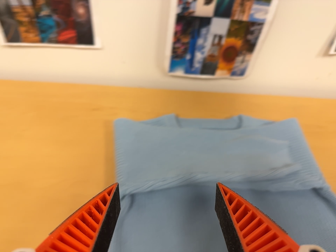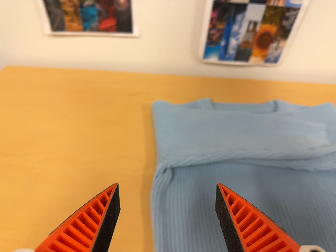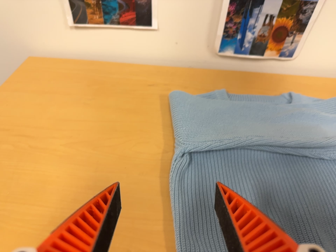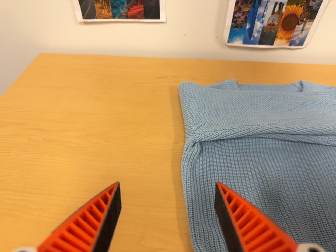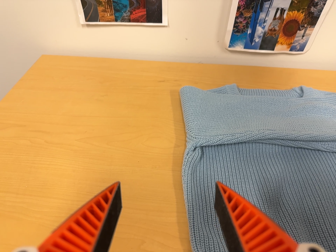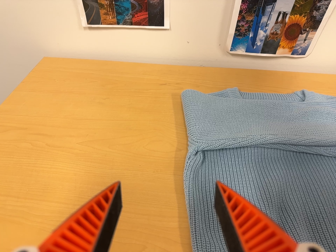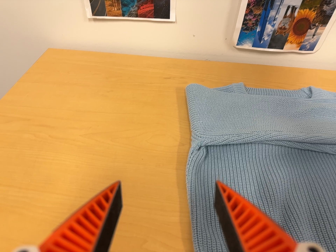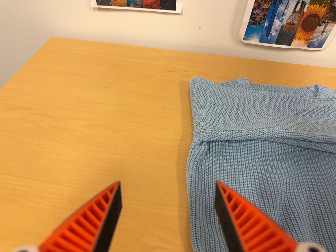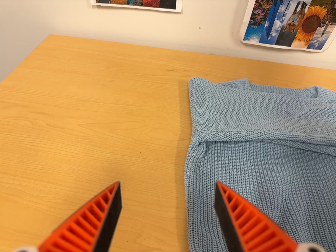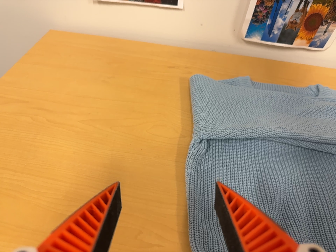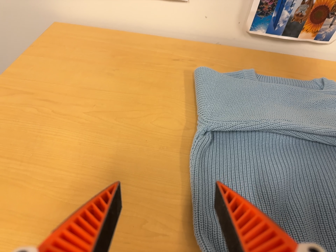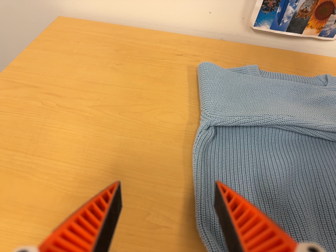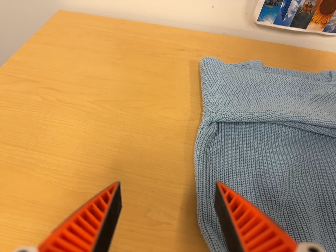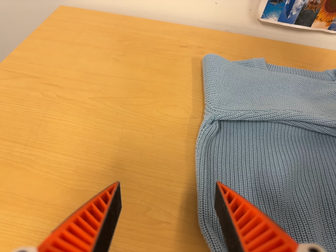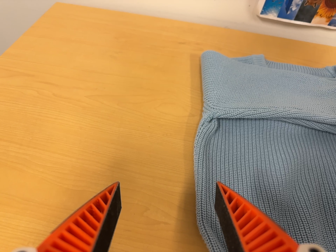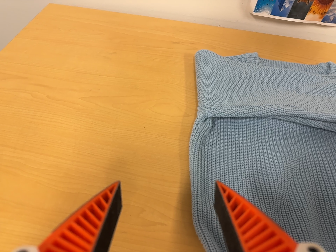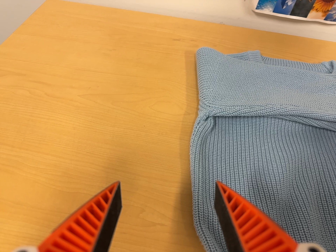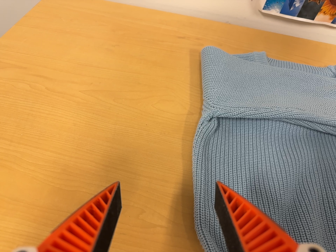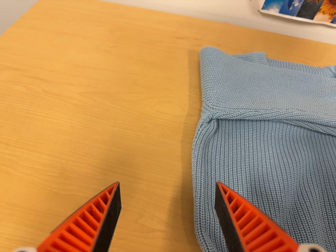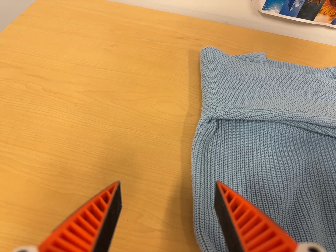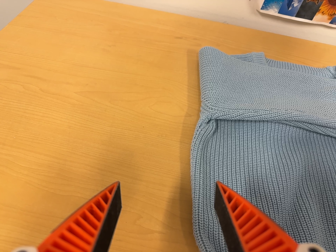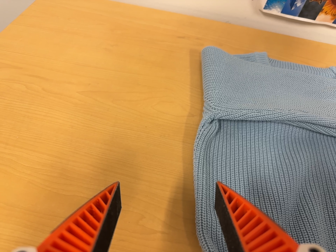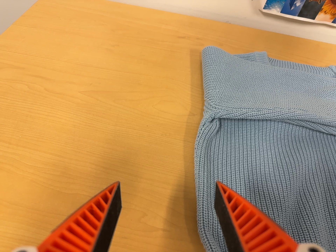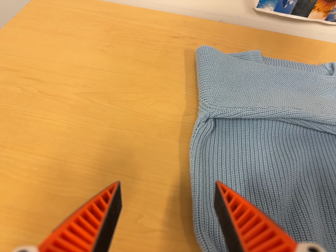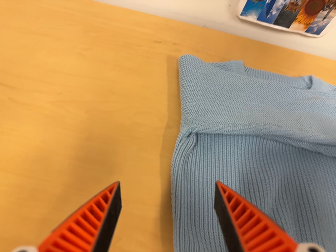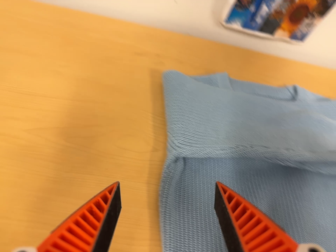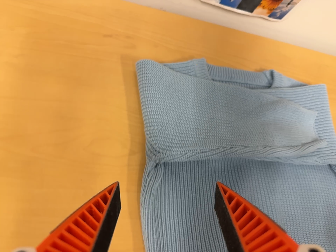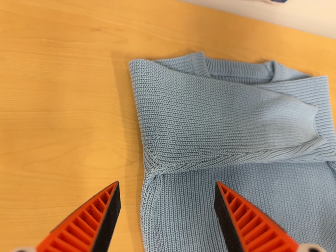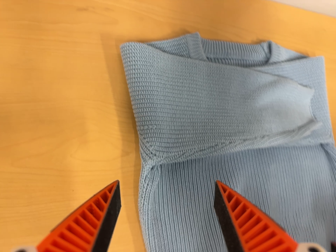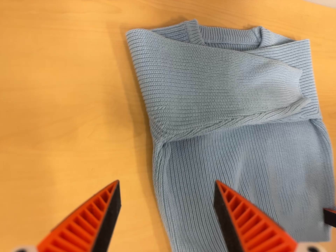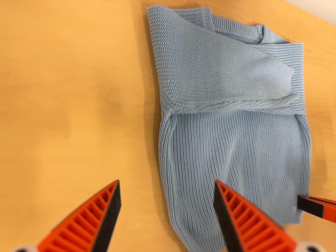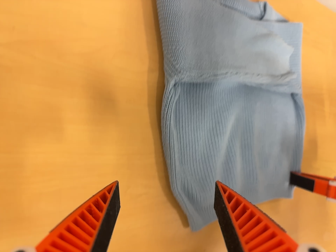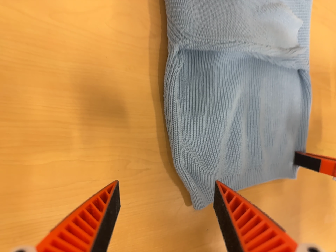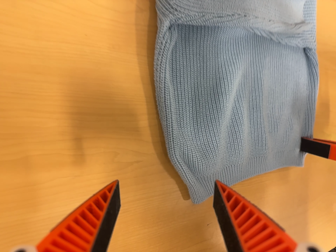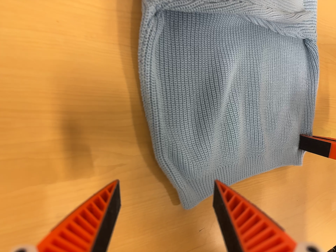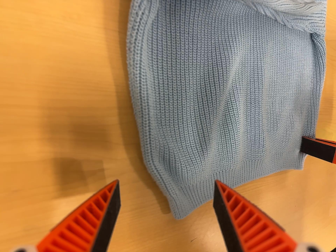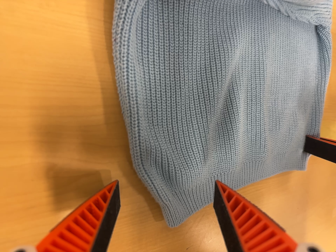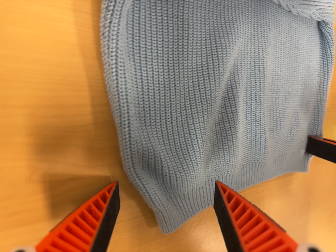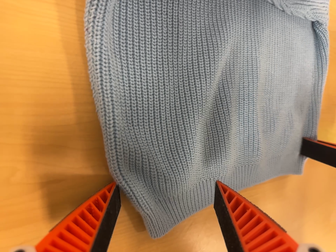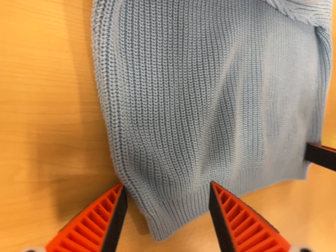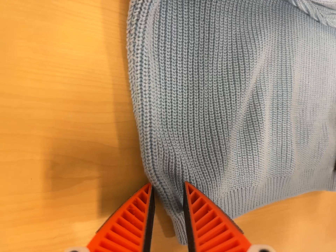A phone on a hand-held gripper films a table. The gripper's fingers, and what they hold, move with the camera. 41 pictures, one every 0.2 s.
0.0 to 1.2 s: The camera travels toward the bottom of its view and to its left, about 9 cm, so close, fixed things drift upward.
1.2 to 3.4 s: The camera shifts only a little, or ends up much as it began.
3.4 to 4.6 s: The camera keeps its place and its aim.
4.6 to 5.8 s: The camera pans to its right by about 25 degrees. It travels toward the top of its view, about 22 cm. Its aim tips toward the bottom of its view by about 30 degrees.
5.8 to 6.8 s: The camera travels toward the bottom of its view, forward and to its left, about 12 cm, so close, fixed things drift upward. Its aim tips toward the bottom of its view by about 10 degrees, and the scene shifts upward.
6.8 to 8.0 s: The camera travels forward, about 8 cm, so what stands in front looms larger.
The film runs forward here.
